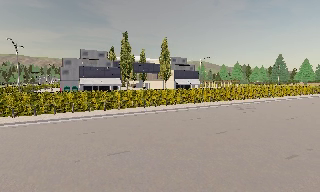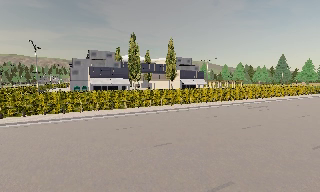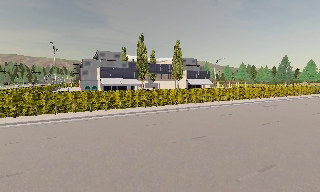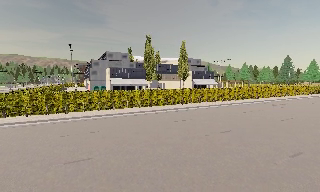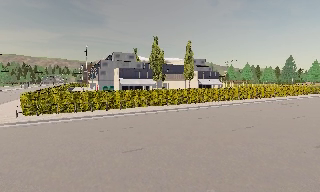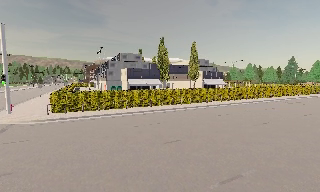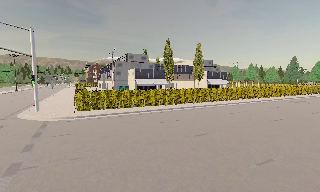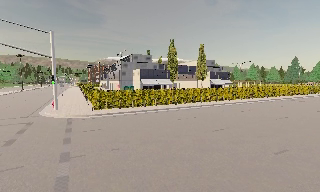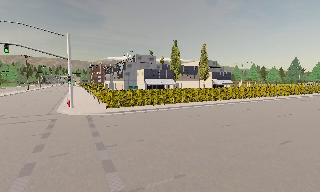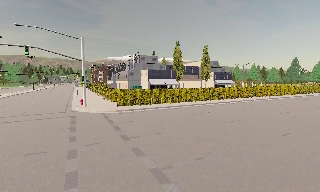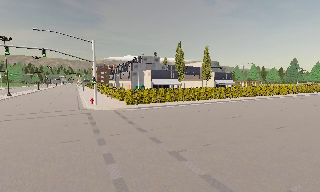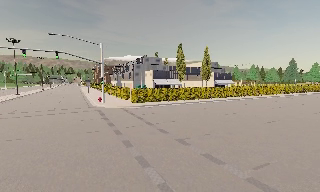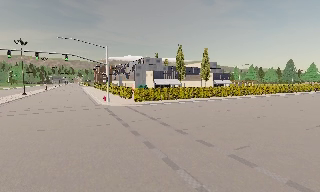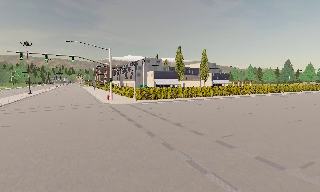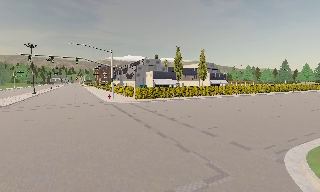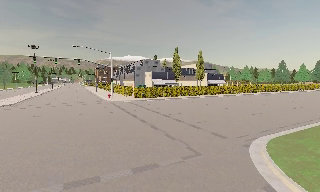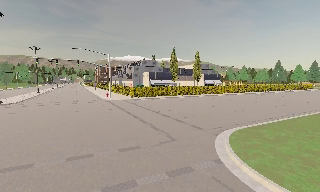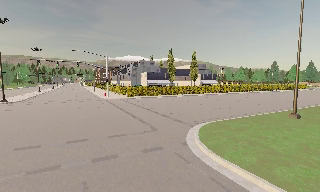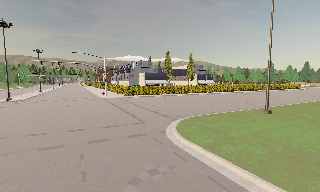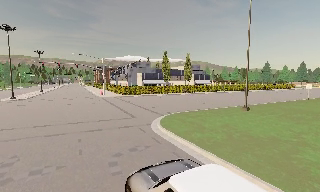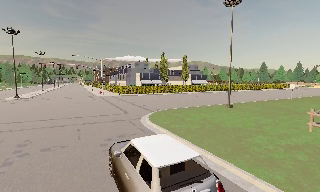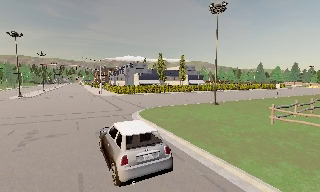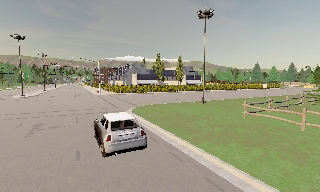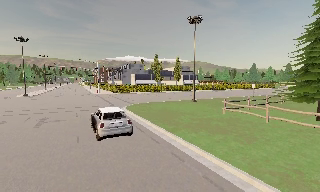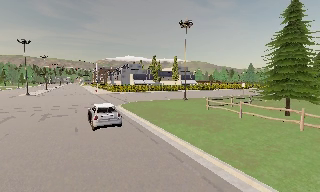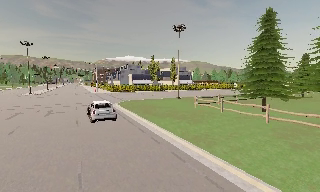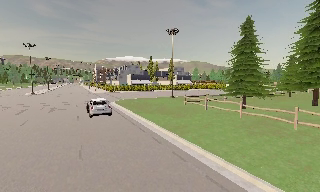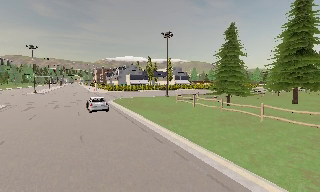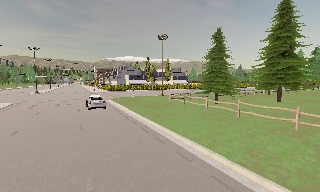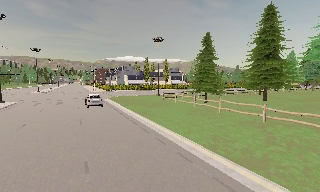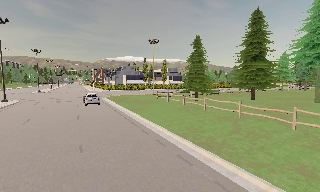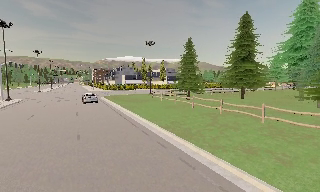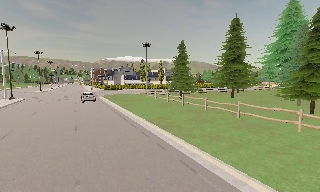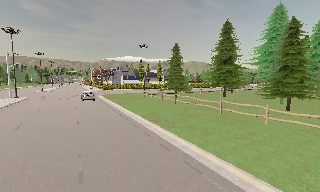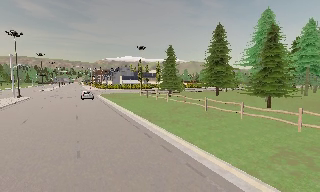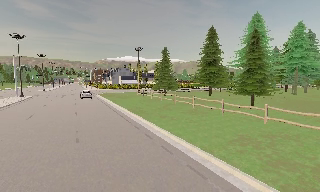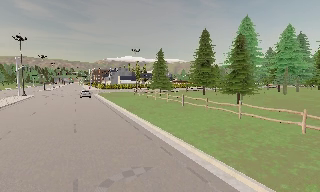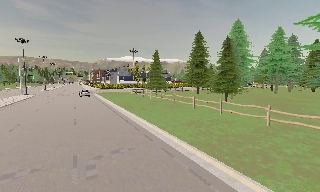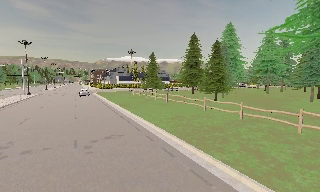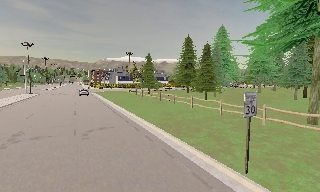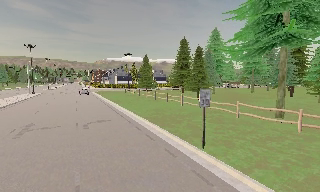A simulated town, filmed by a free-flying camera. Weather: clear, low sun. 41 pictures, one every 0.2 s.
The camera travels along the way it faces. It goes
backward.
0.0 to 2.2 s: The camera travels to its left and backward, about 20 m, so close, fixed things drift to the right.
2.2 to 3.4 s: The camera travels backward, about 10 m, so what stands in front gets smaller.
3.4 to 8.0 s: The camera travels backward and to its right, about 45 m, so what stands in front gets smaller.
The film runs backward here.
